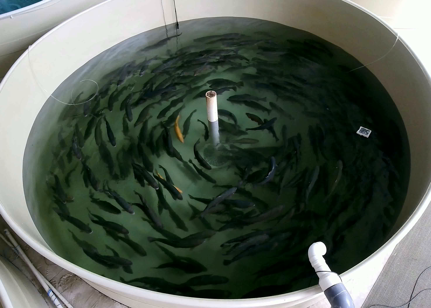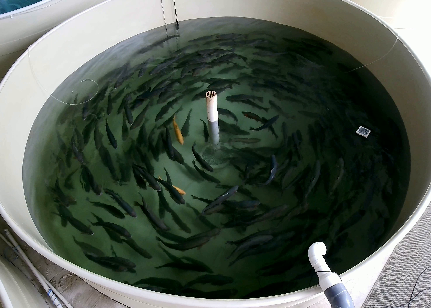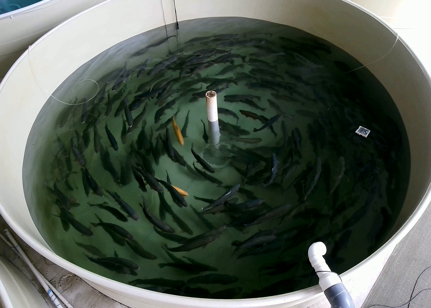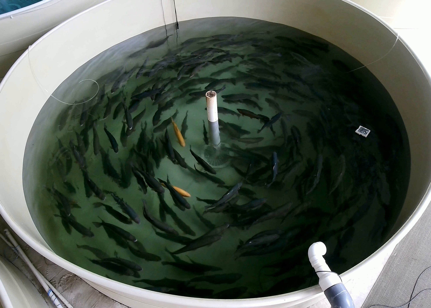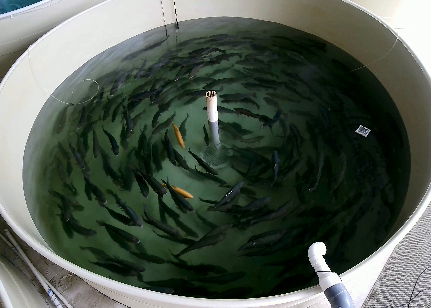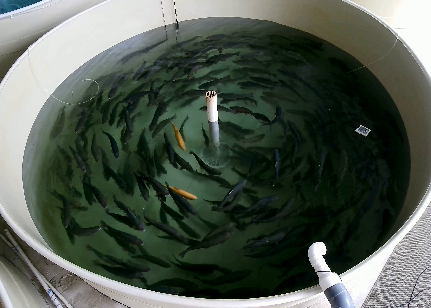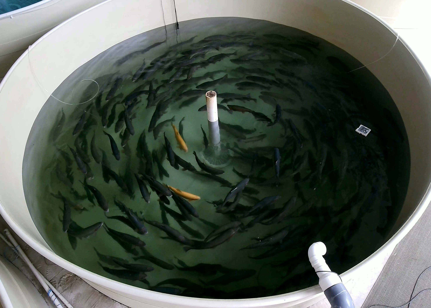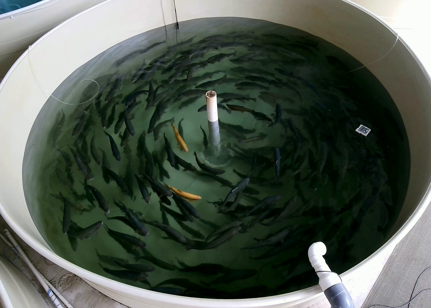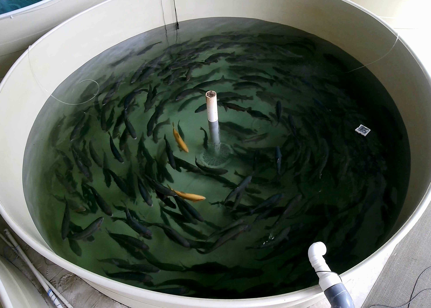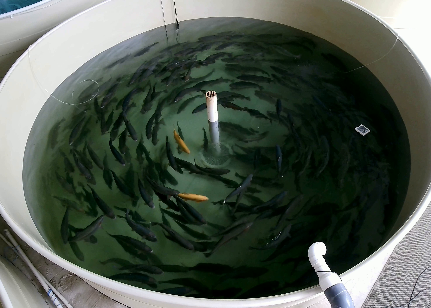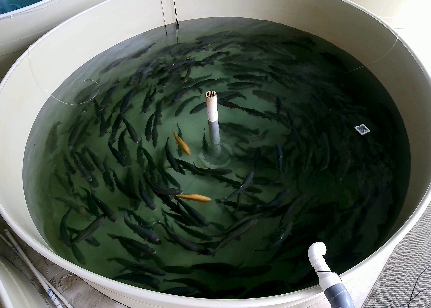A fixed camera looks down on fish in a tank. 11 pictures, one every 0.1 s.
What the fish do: Normal cruising.
